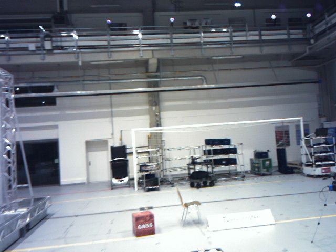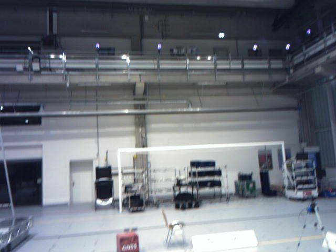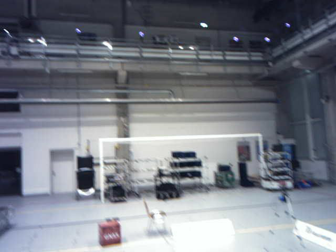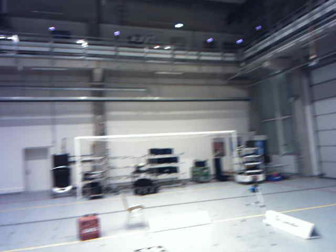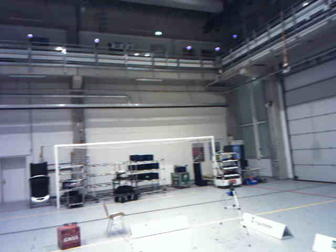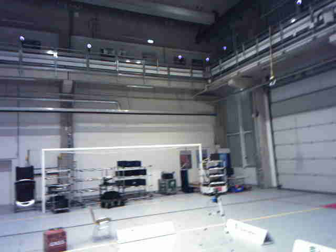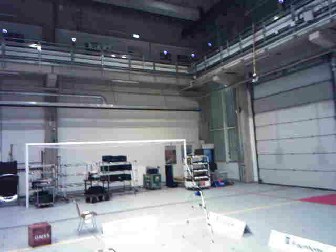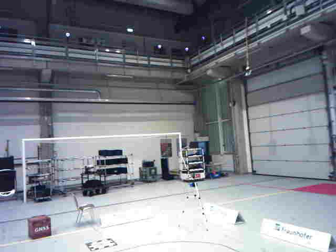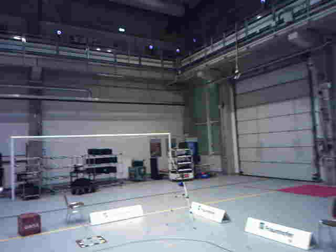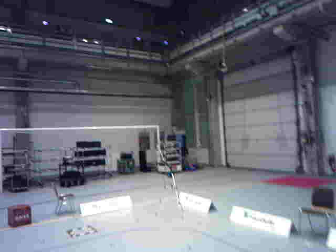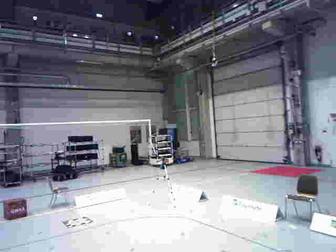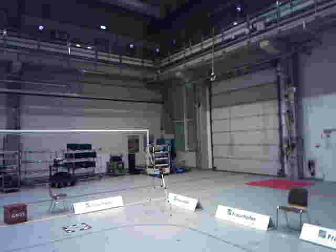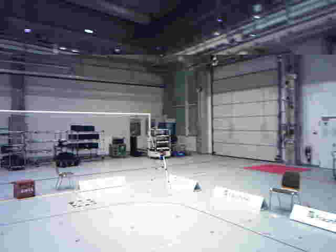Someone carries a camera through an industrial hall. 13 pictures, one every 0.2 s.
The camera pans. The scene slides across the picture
to the left.
The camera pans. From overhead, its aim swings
clockwise.
0.0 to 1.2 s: The camera swings to its right by about 20 degrees, and the scene slides to the left. It travels backward, about 1 m, so what stands in front gets smaller.
1.2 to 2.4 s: The camera travels backward, about 1.2 m, so what stands in front gets smaller. Its aim tips downward by about 10 degrees, and the scene shifts upward.
The film runs backward here.
